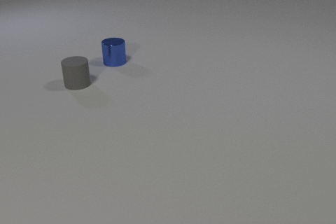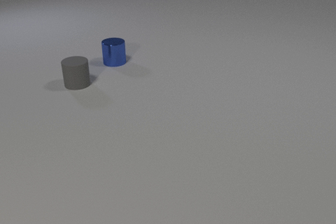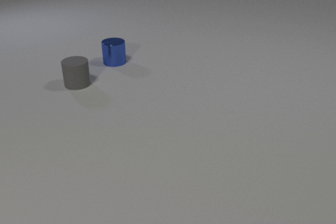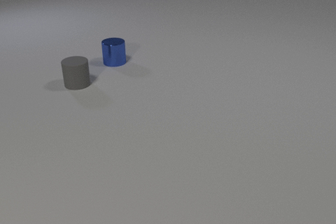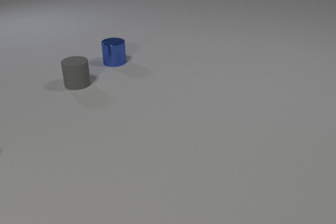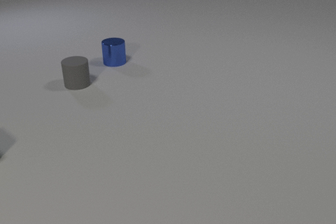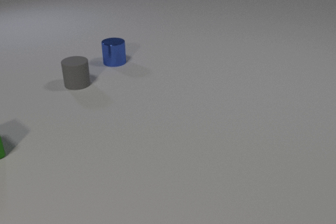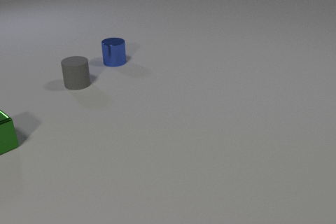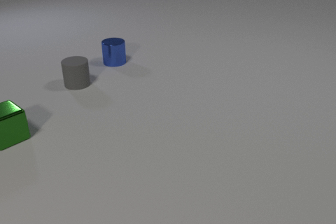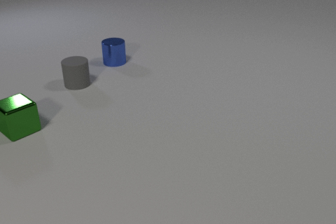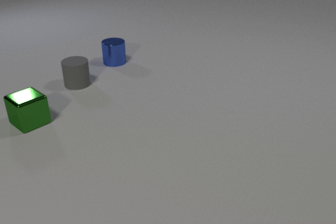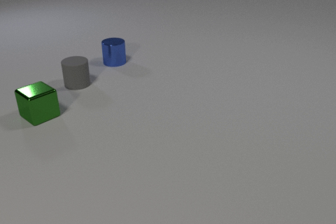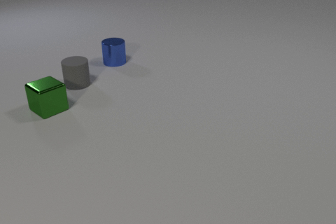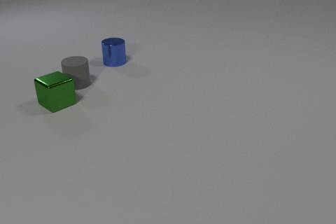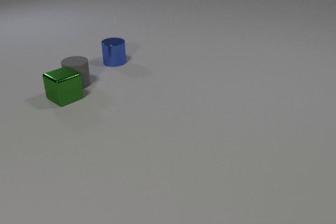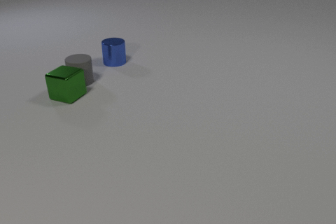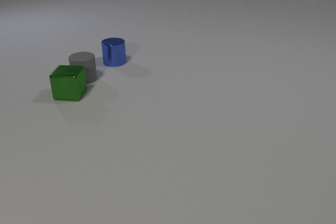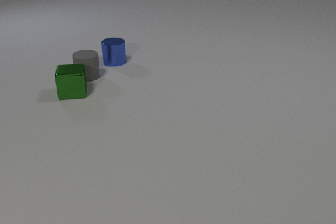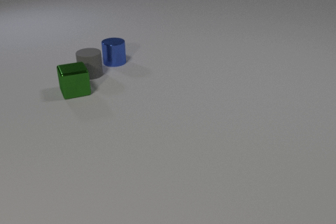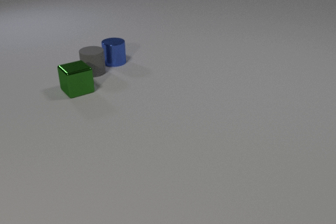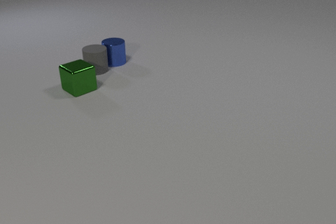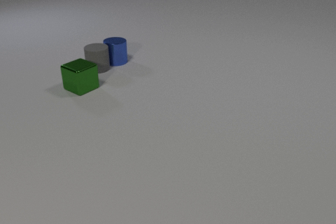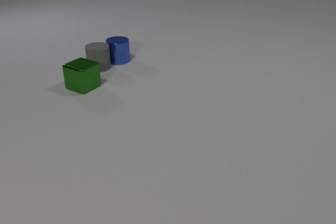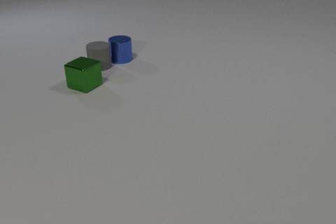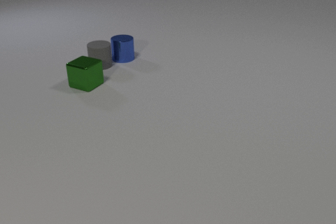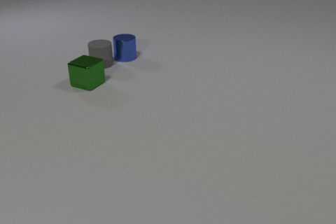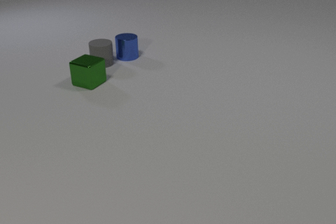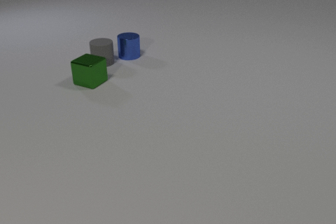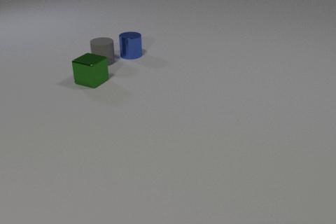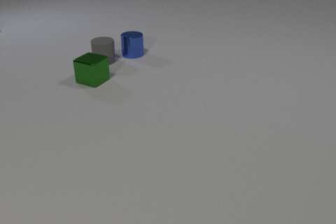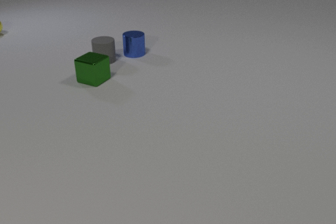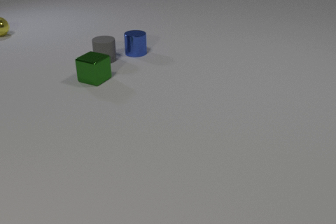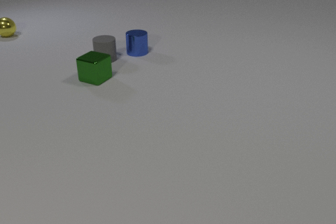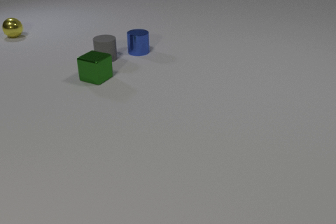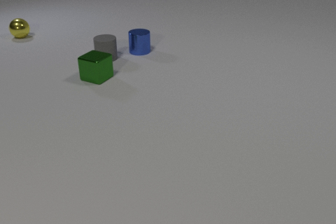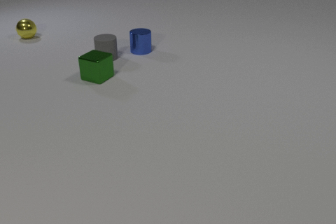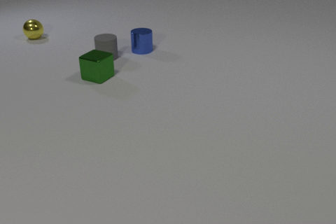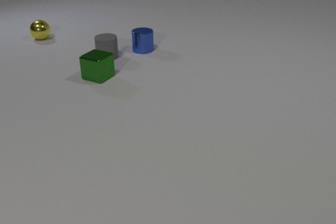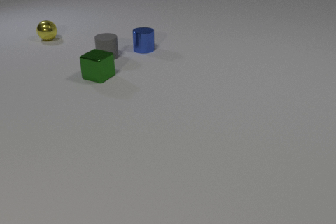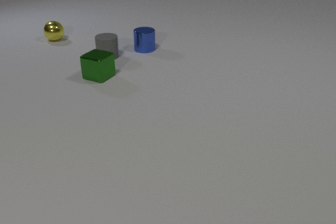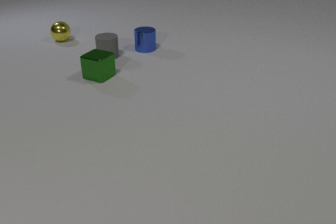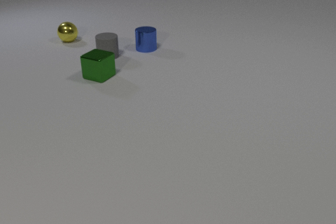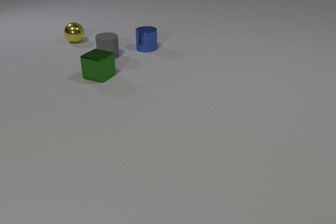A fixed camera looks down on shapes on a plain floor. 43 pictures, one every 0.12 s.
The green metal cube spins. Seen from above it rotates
counterclockwise.
The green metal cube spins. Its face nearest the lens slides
to the right.
0.00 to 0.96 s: The green metal cube comes in at the left edge, slides to the right and away from the camera.
0.96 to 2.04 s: The green metal cube slides away from the camera and to the right, spins counterclockwise seen from above by about 45 degrees, its near face sliding to the right. The gray rubber cylinder slides away from the camera and to the right. The green metal cube and the gray rubber cylinder collide.
2.04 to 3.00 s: The green metal cube slides away from the camera and to the right, spins counterclockwise seen from above by about 60 degrees, its near face sliding to the right. The gray rubber cylinder slides away from the camera and to the right. The blue metal cylinder slides away from the camera and to the right. The gray rubber cylinder and the blue metal cylinder collide.
3.00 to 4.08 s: The green metal cube slides away from the camera and to the right. The gray rubber cylinder slides away from the camera. The blue metal cylinder slides away from the camera and to the right. The yellow metal sphere comes in at the left edge, rolls to the right and toward the camera.
4.08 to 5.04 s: The gray rubber cylinder slides away from the camera. The blue metal cylinder slides away from the camera and to the right. The yellow metal sphere rolls to the right and toward the camera.
What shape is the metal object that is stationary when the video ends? cube.
What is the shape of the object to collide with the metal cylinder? cylinder.
How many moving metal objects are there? 3.
